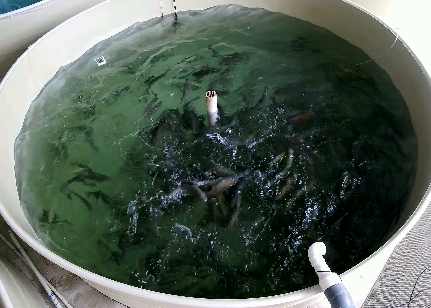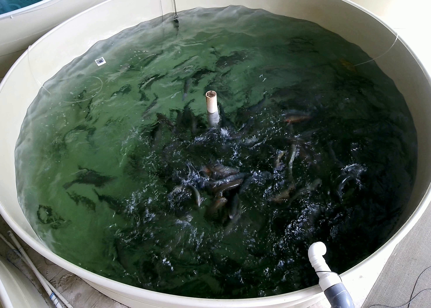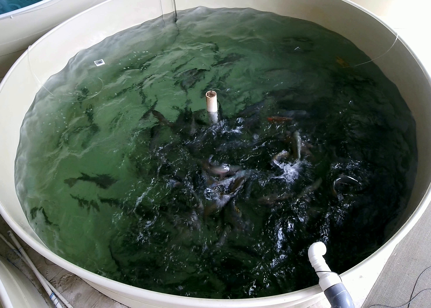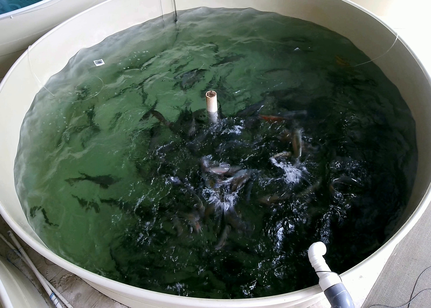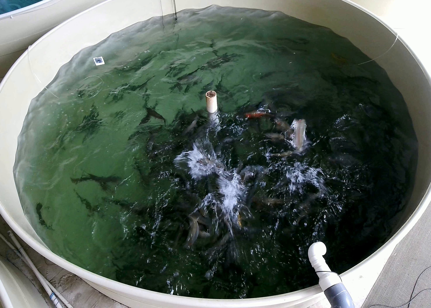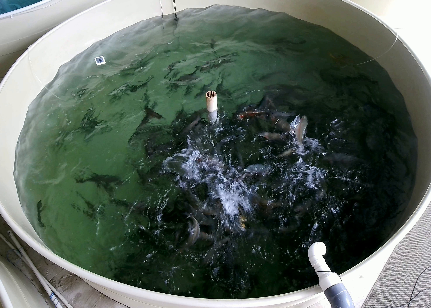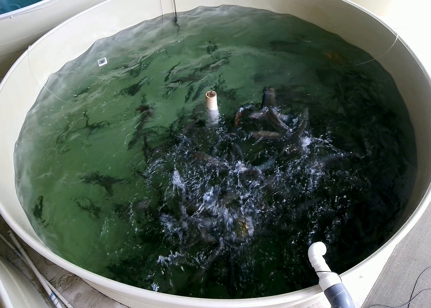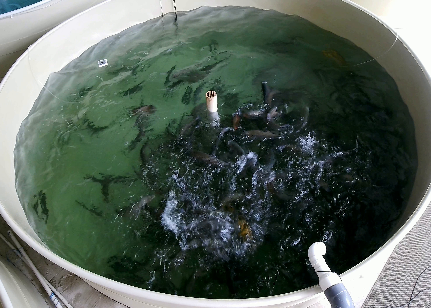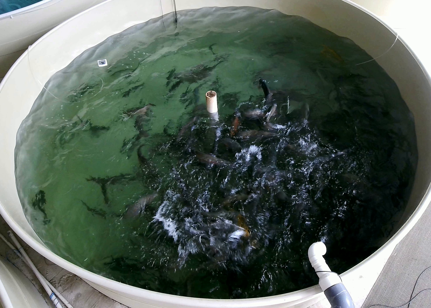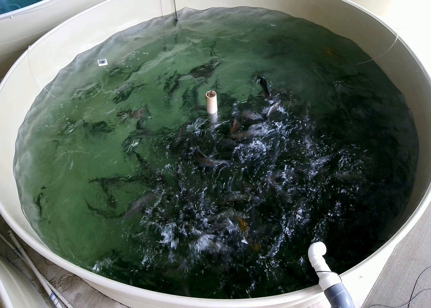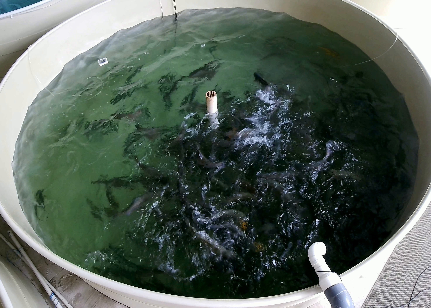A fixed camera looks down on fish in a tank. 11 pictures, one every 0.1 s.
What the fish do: Strong feeding.
